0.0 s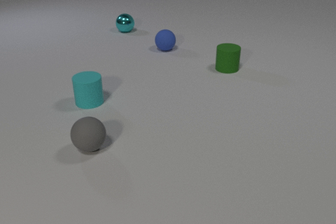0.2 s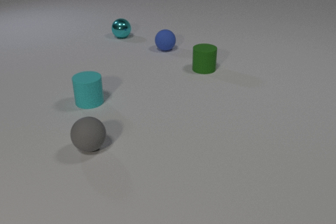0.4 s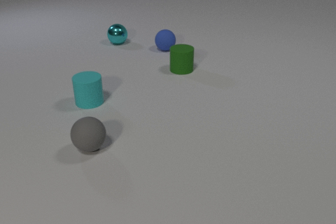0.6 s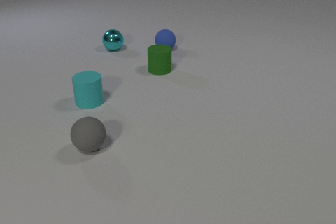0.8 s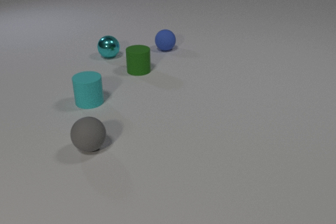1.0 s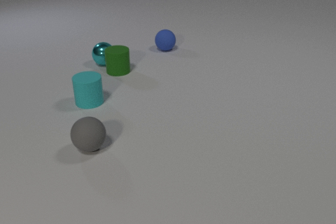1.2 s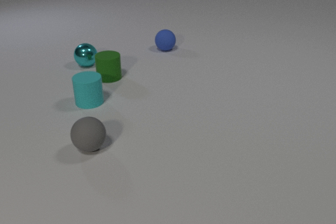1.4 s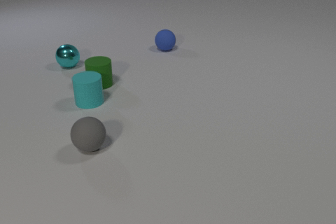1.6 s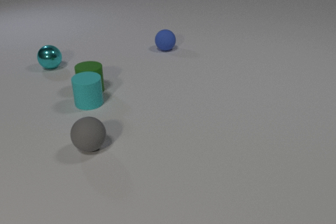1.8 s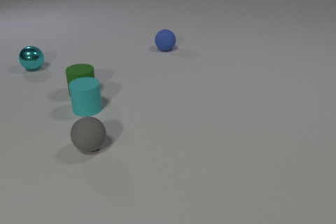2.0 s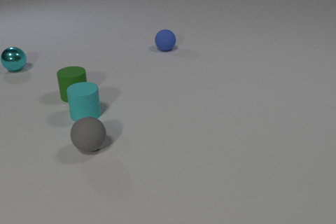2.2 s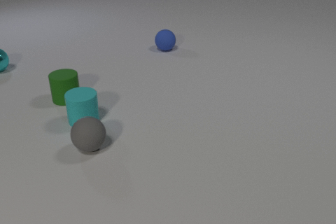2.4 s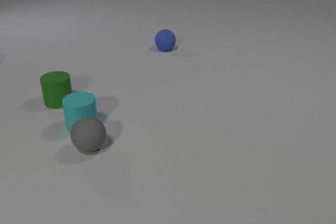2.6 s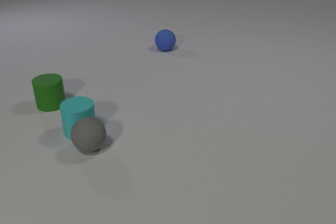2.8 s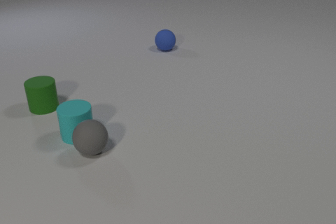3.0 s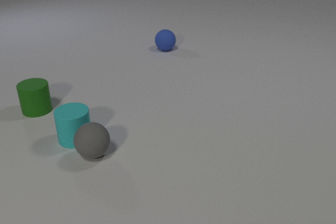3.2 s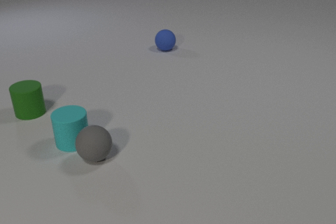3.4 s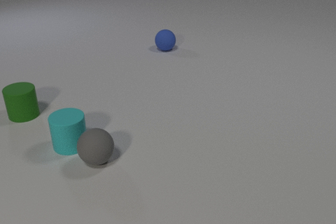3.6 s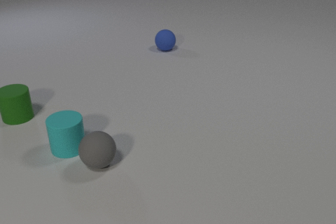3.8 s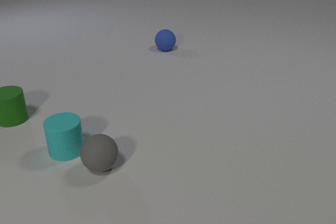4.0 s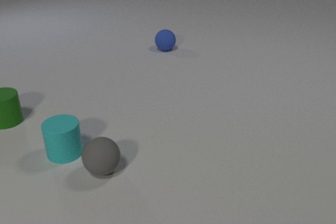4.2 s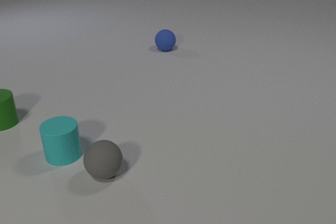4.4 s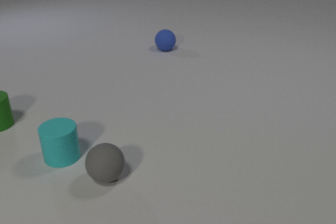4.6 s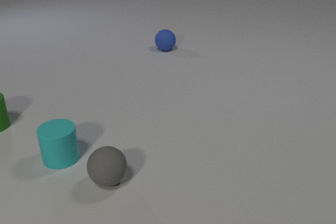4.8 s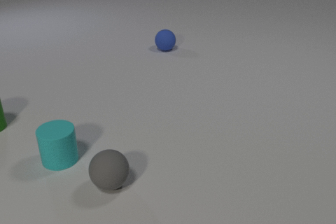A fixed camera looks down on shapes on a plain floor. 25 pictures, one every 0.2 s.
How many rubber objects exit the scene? 0.
What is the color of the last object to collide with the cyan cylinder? gray.
How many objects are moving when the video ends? 3.
0.0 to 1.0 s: The cyan metal sphere rolls toward the camera. The green rubber cylinder slides to the left. The cyan metal sphere and the green rubber cylinder collide.
1.0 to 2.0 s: The cyan metal sphere rolls to the left. The green rubber cylinder slides toward the camera and to the left. The cyan rubber cylinder slides toward the camera. The green rubber cylinder and the cyan rubber cylinder collide.
2.0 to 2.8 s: The cyan metal sphere rolls to the left, leaves at the left edge. The green rubber cylinder slides to the left and toward the camera. The cyan rubber cylinder slides toward the camera. The cyan rubber cylinder and the gray rubber sphere collide.
2.8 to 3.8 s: The green rubber cylinder slides to the left and toward the camera. The cyan rubber cylinder slides toward the camera and to the left. The gray rubber sphere rolls toward the camera.
3.8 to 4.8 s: The green rubber cylinder slides to the left. The cyan rubber cylinder slides toward the camera. The gray rubber sphere rolls toward the camera.
